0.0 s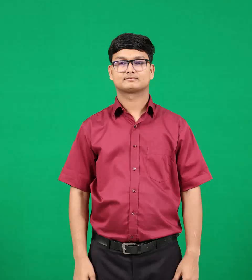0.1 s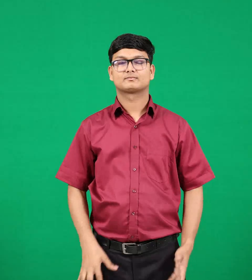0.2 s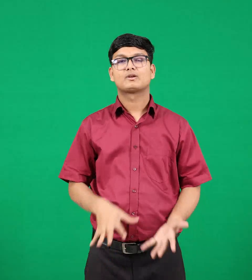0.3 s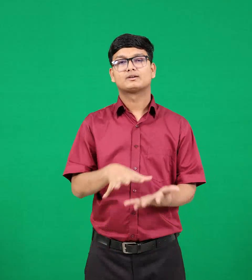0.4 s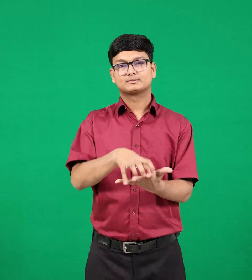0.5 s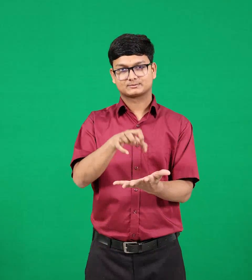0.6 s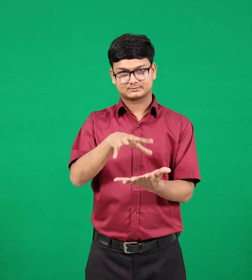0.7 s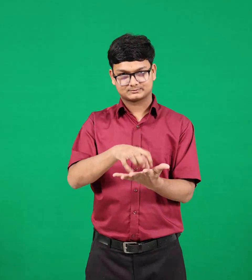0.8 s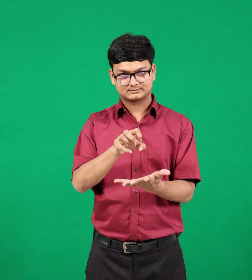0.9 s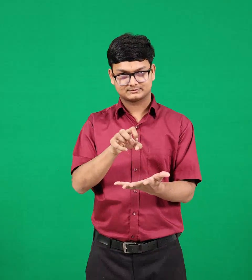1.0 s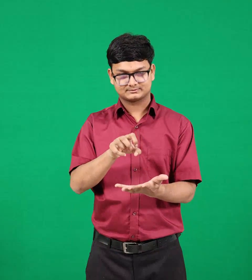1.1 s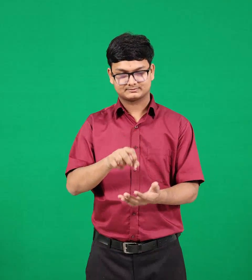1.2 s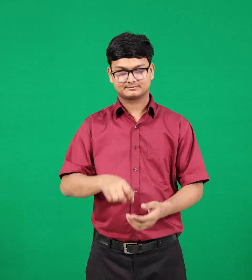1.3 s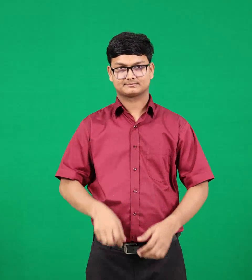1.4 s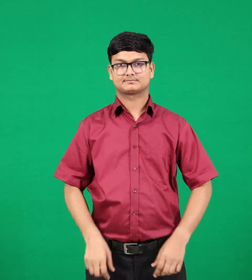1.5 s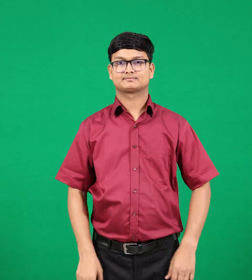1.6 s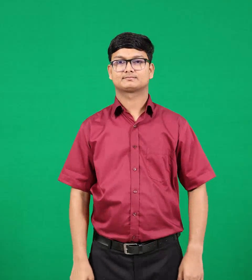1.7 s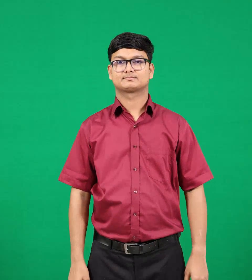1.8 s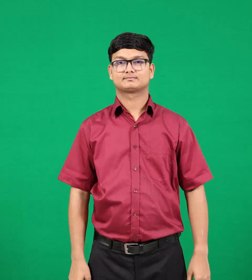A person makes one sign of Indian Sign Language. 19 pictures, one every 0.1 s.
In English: copy
